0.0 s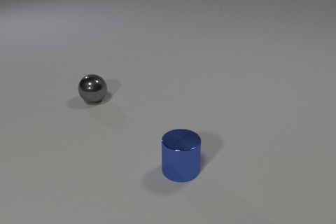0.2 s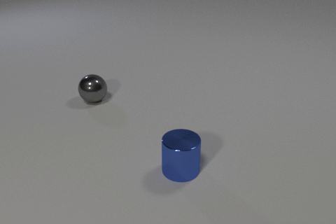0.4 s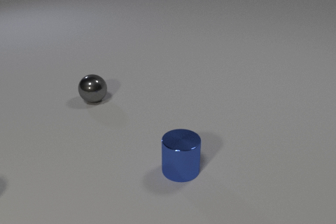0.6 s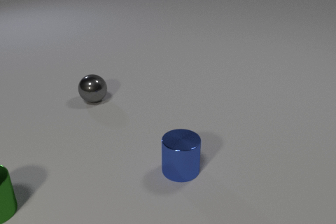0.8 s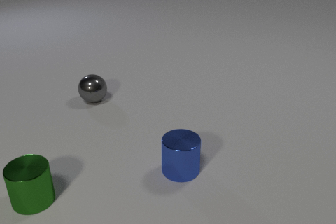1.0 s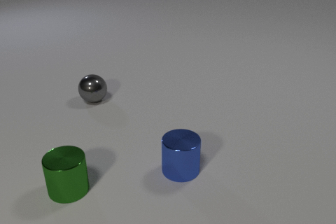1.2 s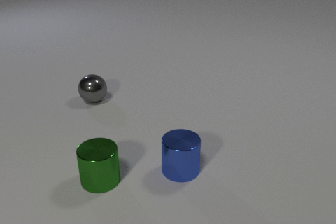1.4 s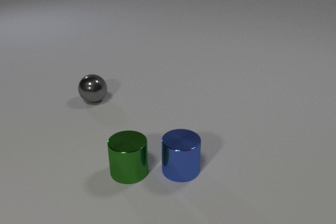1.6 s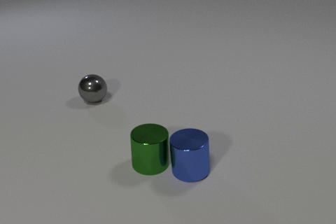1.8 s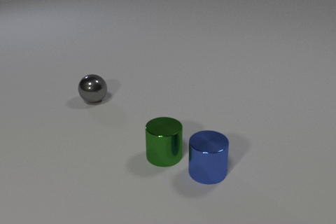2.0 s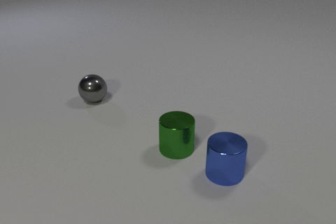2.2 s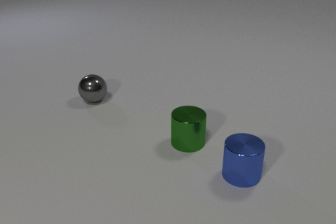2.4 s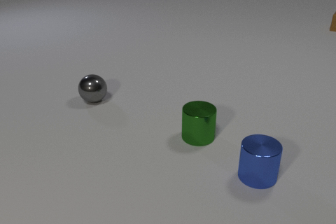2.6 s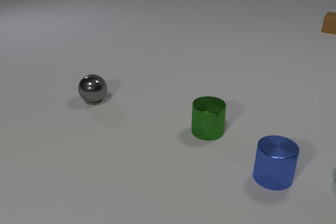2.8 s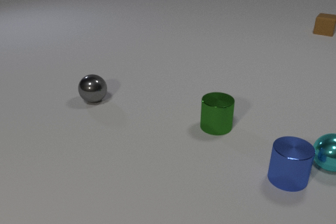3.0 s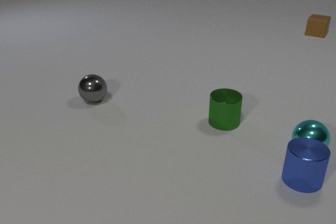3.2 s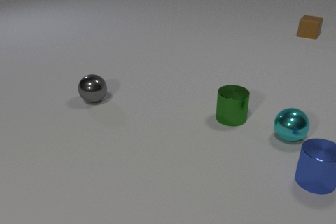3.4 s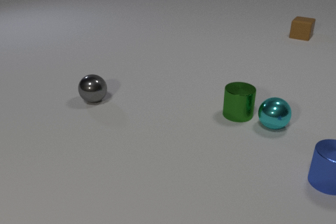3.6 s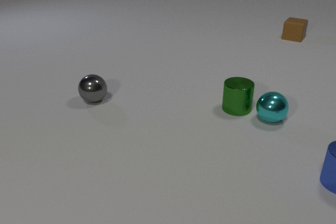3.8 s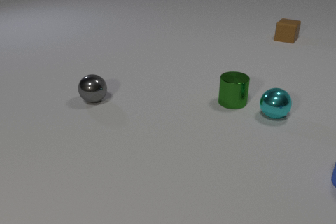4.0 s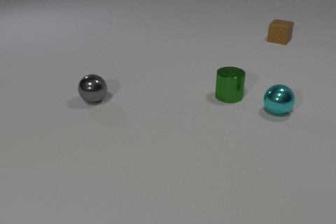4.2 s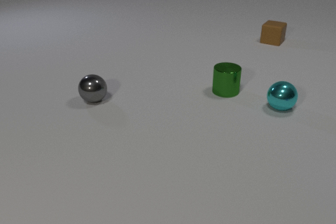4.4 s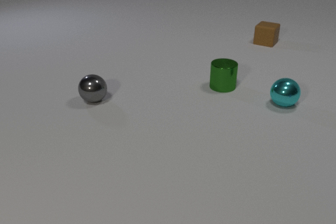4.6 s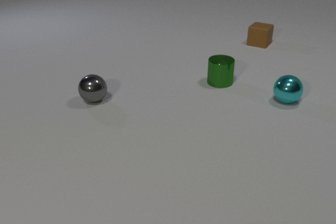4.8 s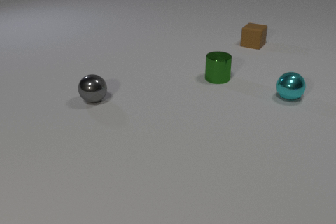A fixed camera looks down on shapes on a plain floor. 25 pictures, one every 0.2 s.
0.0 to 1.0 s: The green metal cylinder comes in at the left edge, slides to the right.
1.0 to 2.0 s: The green metal cylinder slides to the right and away from the camera. The blue metal cylinder slides to the right. The green metal cylinder and the blue metal cylinder collide.
2.0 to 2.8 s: The green metal cylinder slides away from the camera and to the right. The blue metal cylinder slides to the right. The cyan metal sphere comes in at the right edge, rolls to the left and away from the camera. The brown rubber cube comes in at the right edge, slides toward the camera and to the left.
2.8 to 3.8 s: The green metal cylinder slides away from the camera. The blue metal cylinder slides to the right. The cyan metal sphere rolls away from the camera and to the left. The brown rubber cube slides to the left and toward the camera. The green metal cylinder and the cyan metal sphere collide.
3.8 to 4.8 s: The green metal cylinder slides away from the camera. The blue metal cylinder leaves at the right edge. The cyan metal sphere rolls away from the camera. The brown rubber cube slides to the left and toward the camera.
Are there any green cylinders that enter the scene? yes.
How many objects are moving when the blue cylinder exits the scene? 3.
How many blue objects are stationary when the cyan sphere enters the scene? 0.
